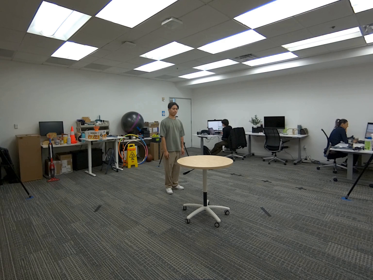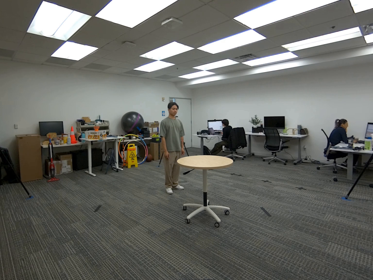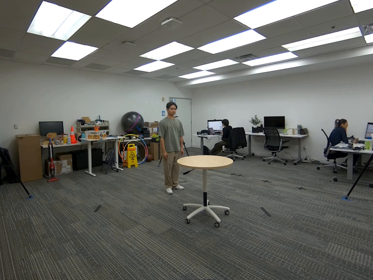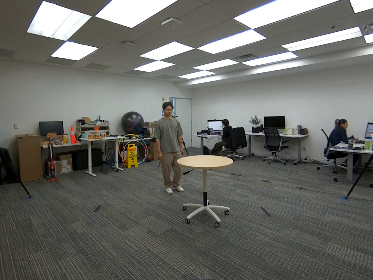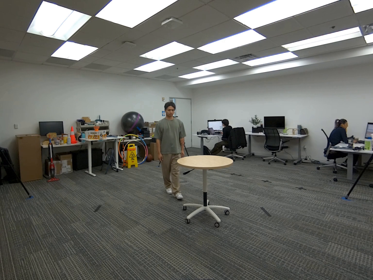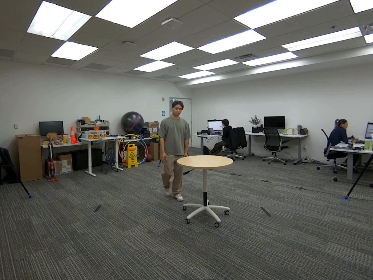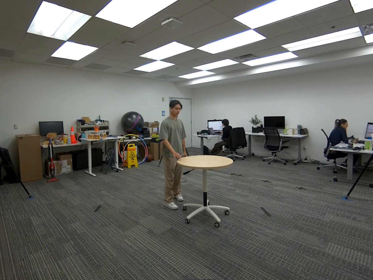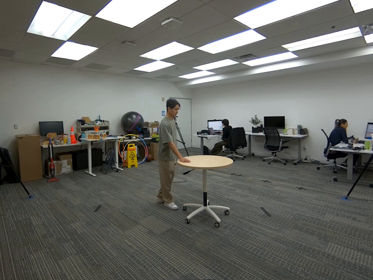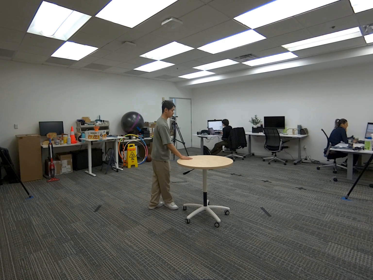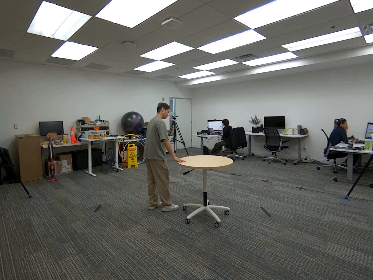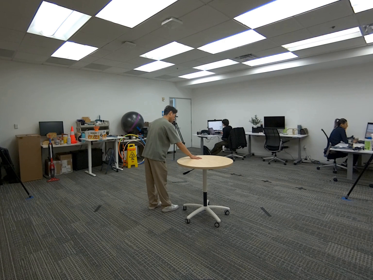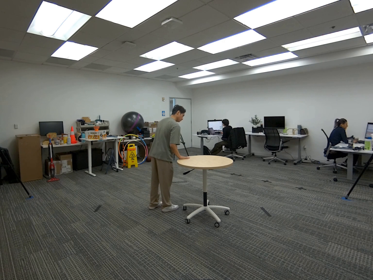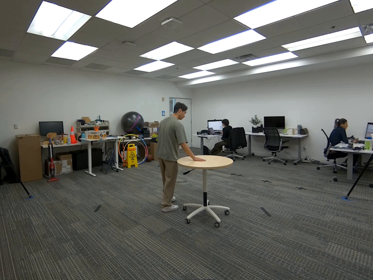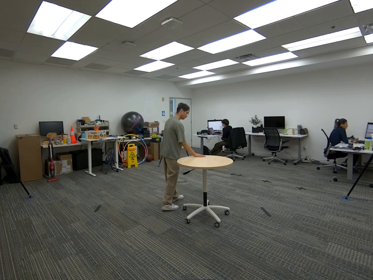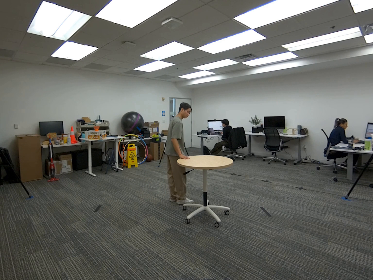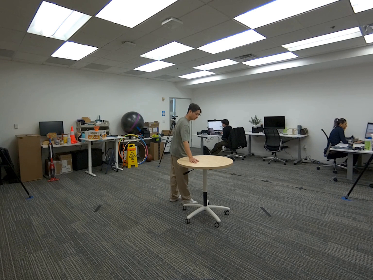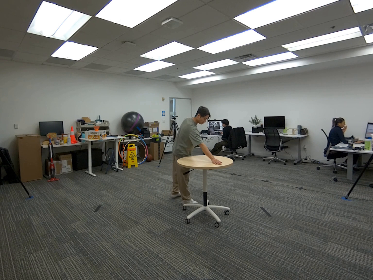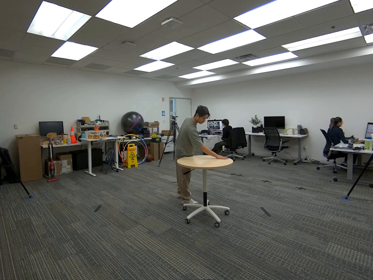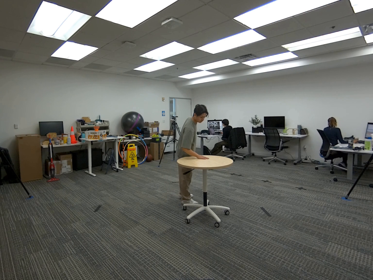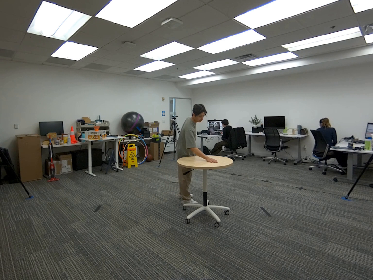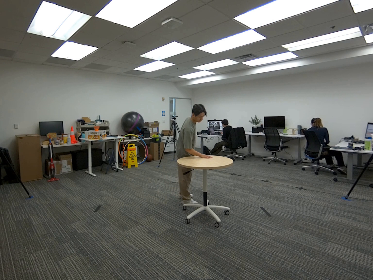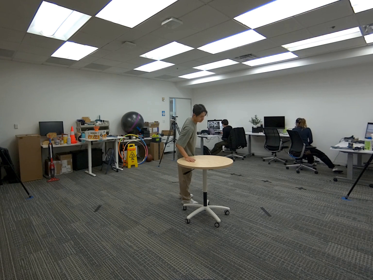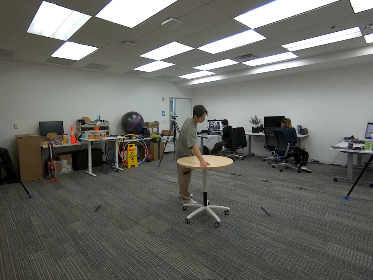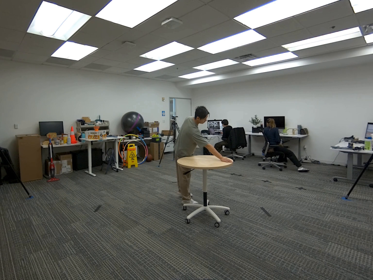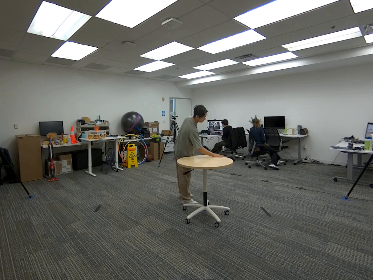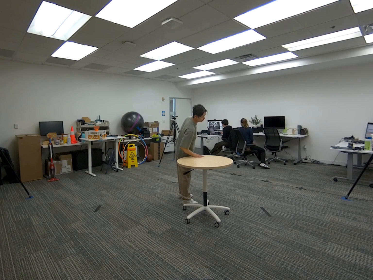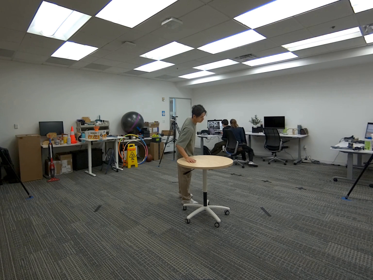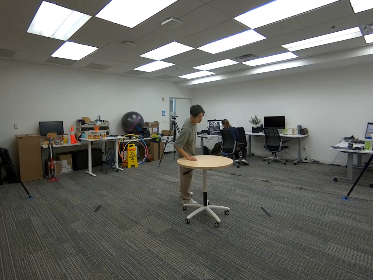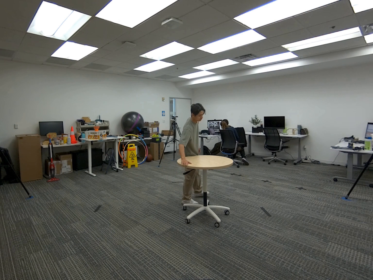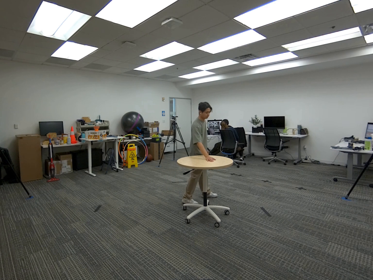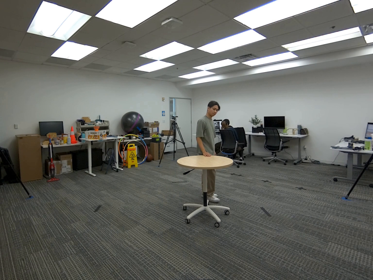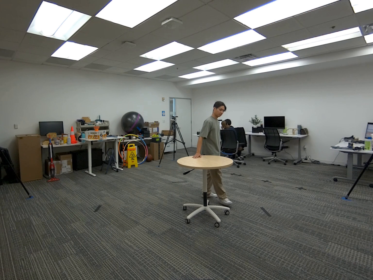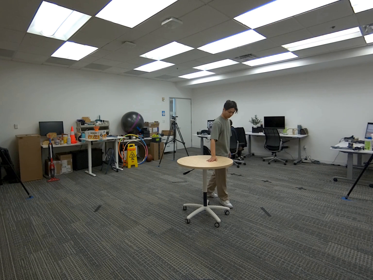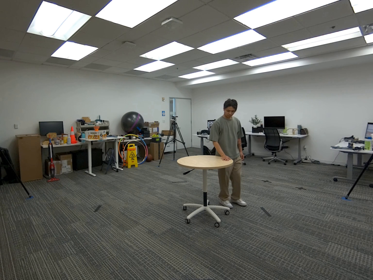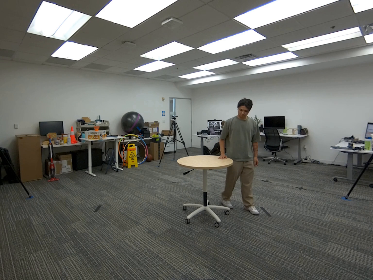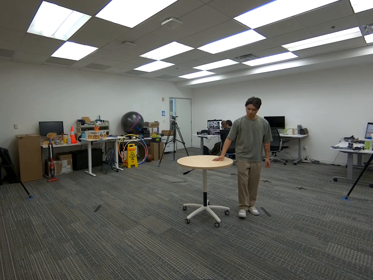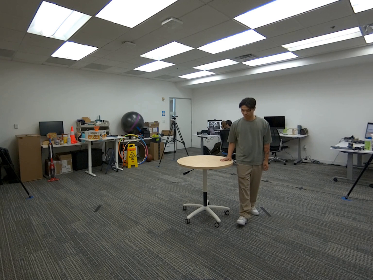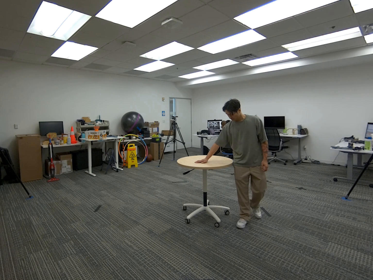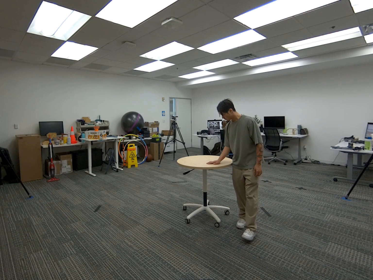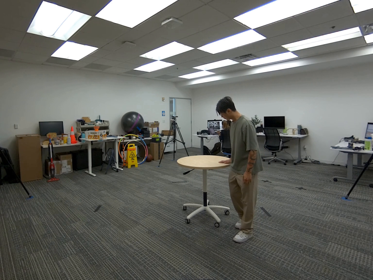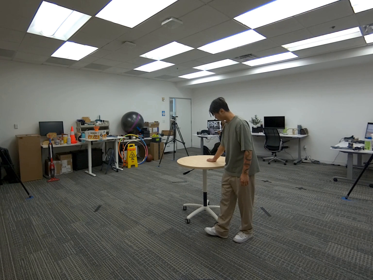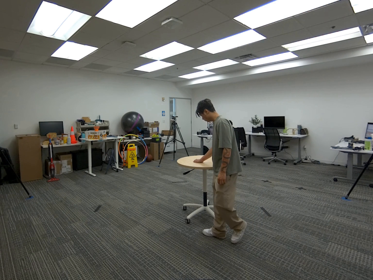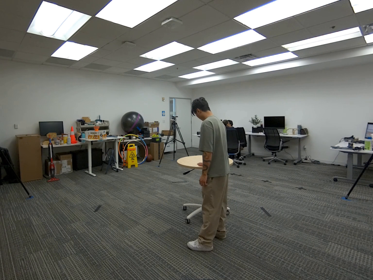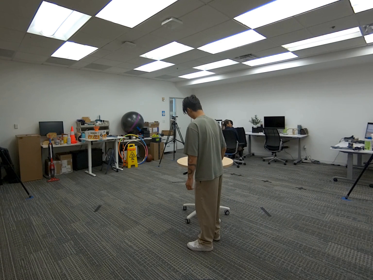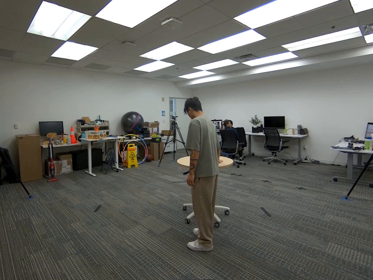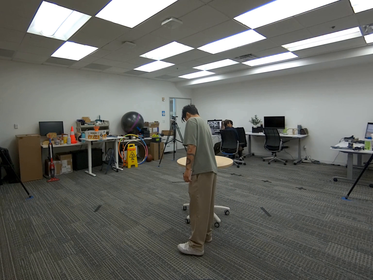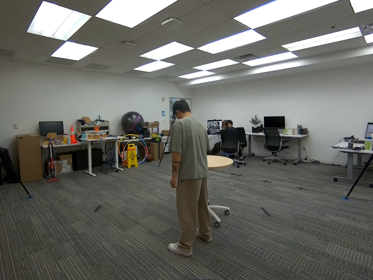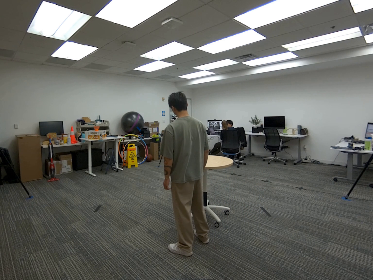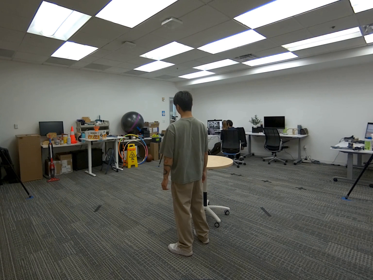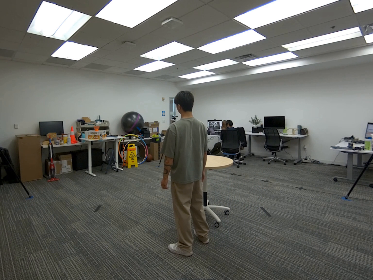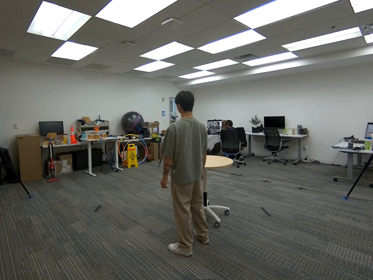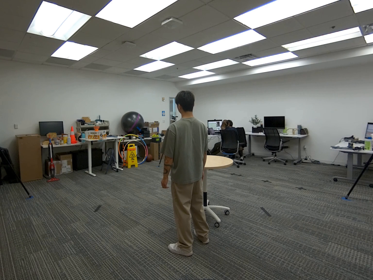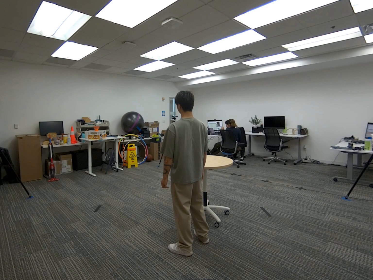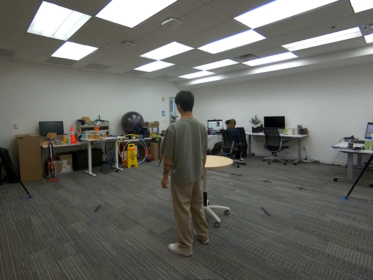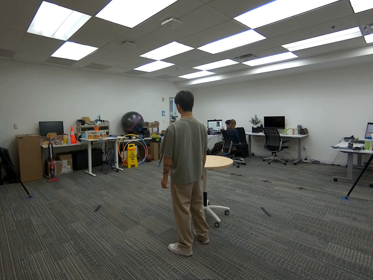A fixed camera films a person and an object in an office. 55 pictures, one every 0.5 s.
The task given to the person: Walk to the round table, place your right hand on the table and perform a wiping action. Do this around the entire top of the table until finished.
